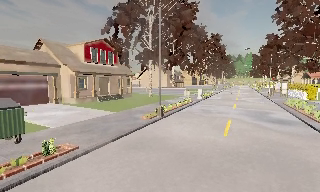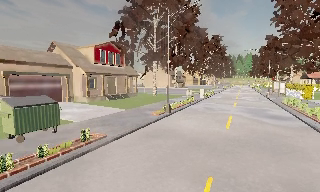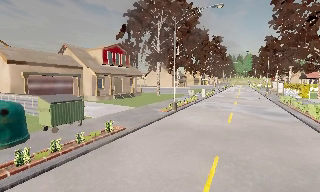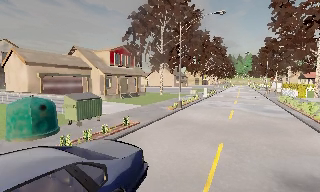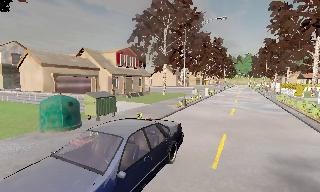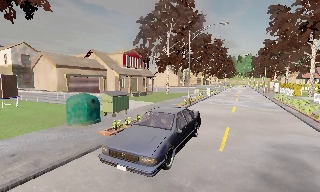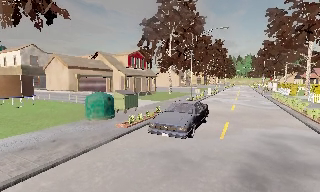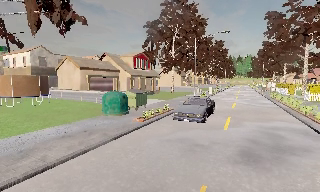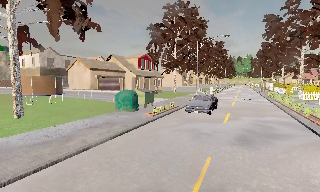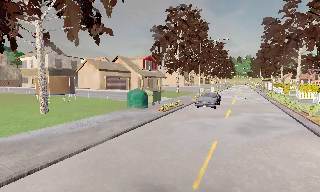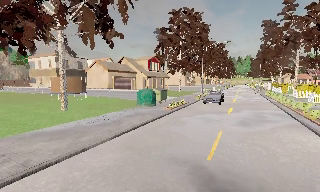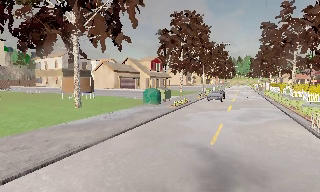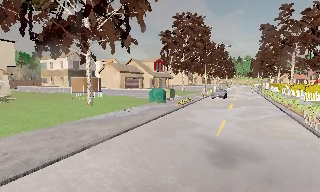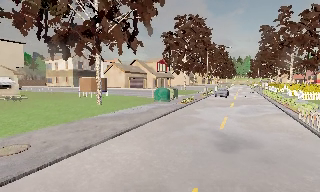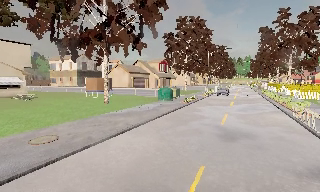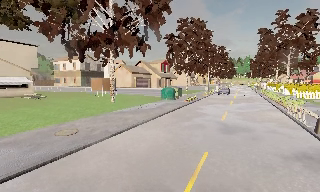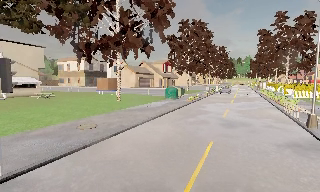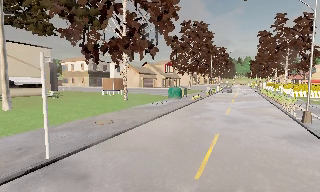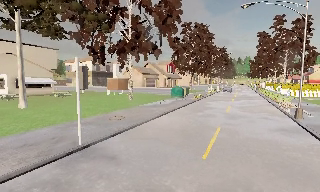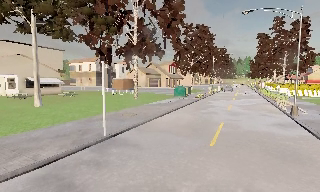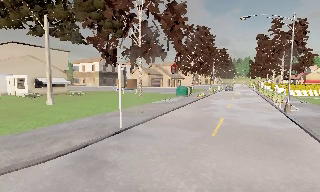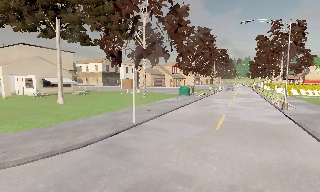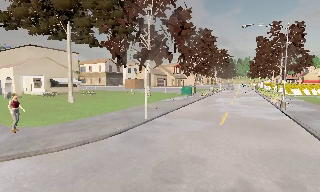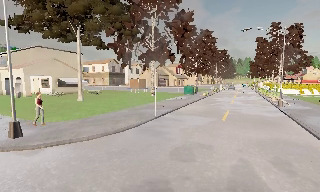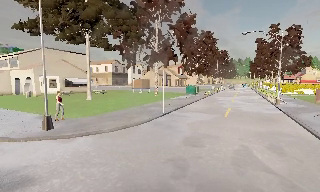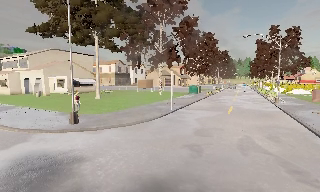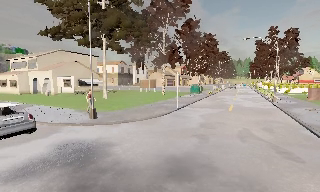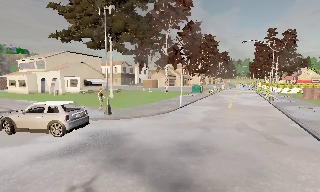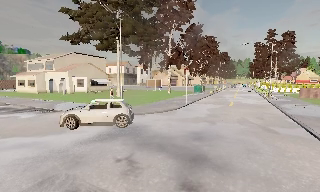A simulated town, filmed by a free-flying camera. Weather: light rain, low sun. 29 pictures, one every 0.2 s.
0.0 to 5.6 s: The camera travels backward and to its left, about 35 m, so what stands in front gets smaller.
The film runs backward here.
